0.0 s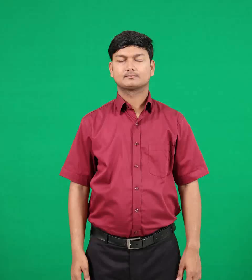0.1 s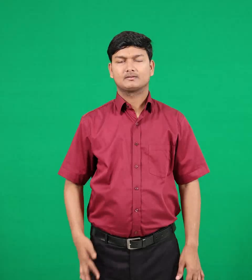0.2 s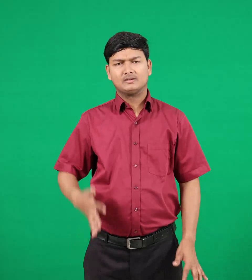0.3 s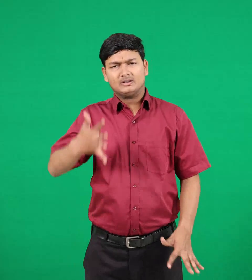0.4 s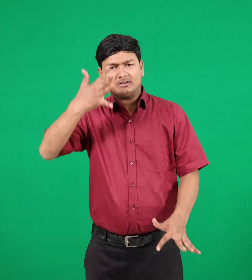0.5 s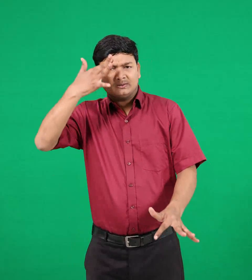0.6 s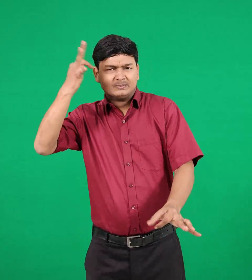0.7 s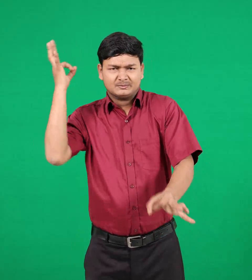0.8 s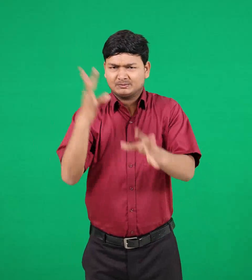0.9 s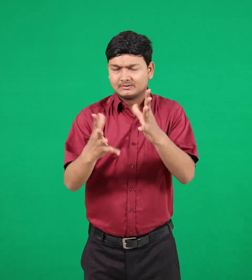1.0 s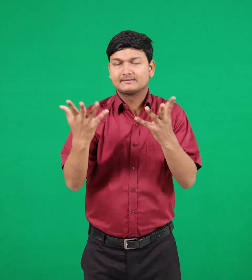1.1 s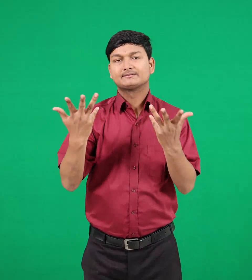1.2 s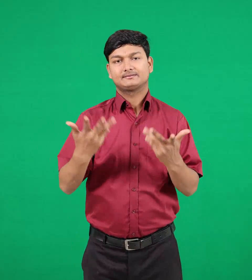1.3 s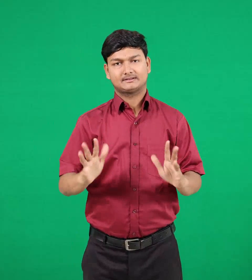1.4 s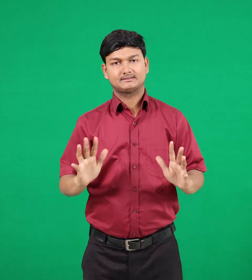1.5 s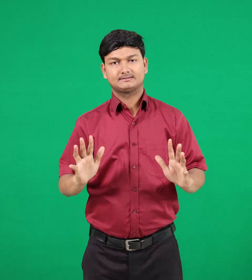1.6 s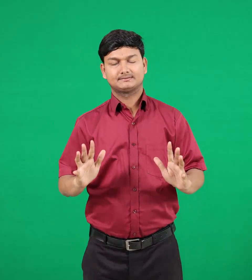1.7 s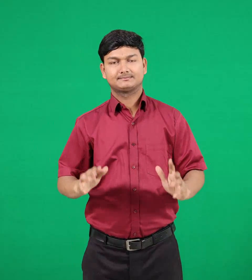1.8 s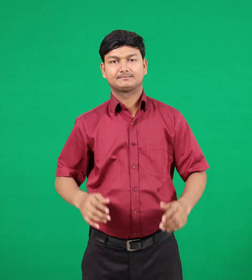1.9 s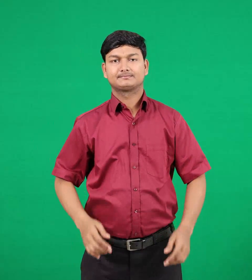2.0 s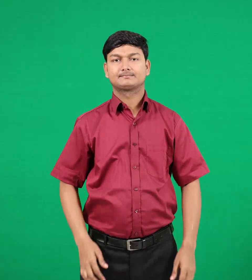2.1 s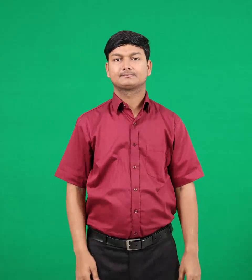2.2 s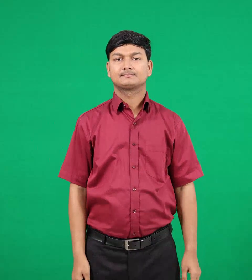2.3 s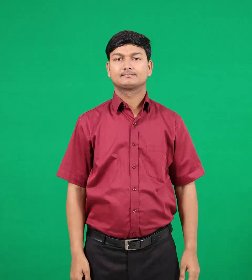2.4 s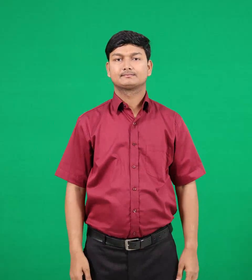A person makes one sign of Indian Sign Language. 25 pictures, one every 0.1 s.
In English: raged
